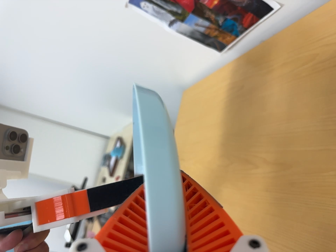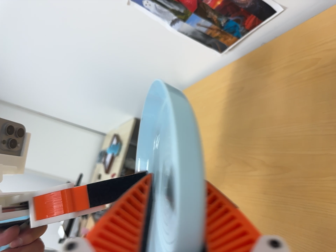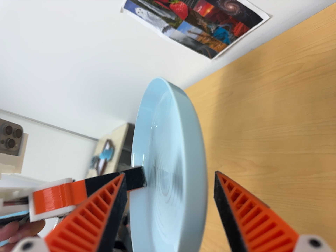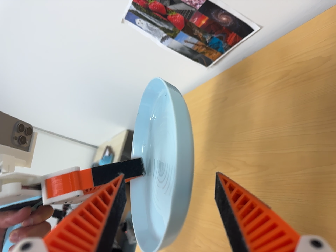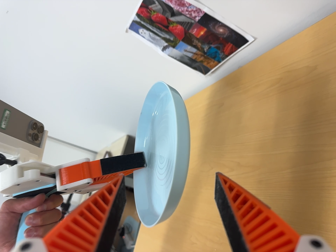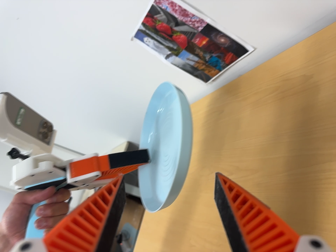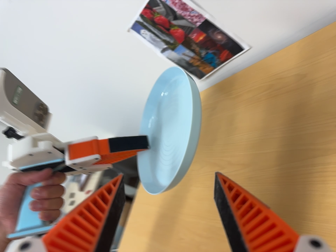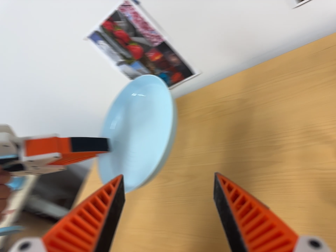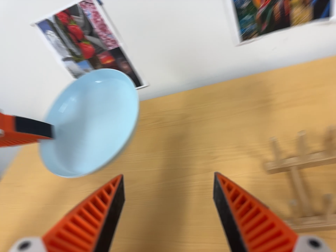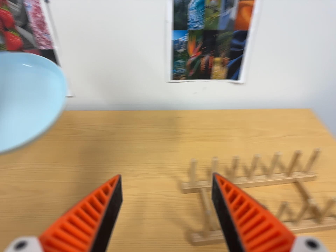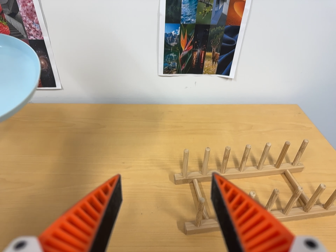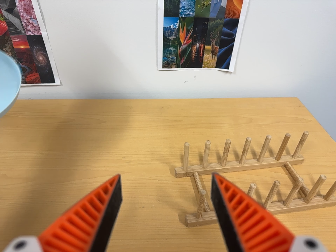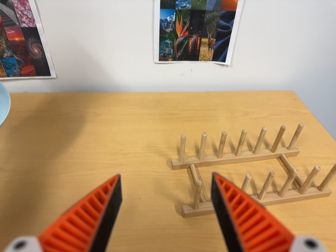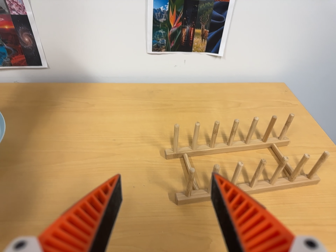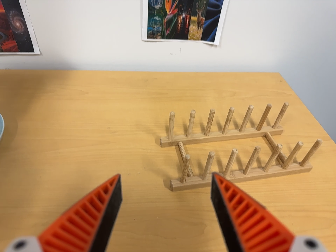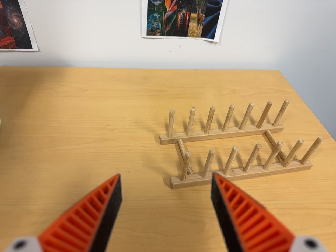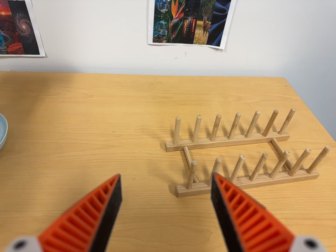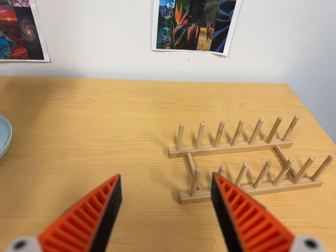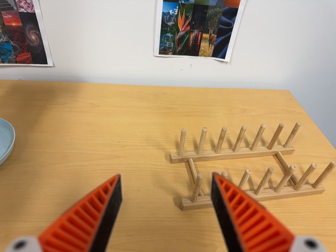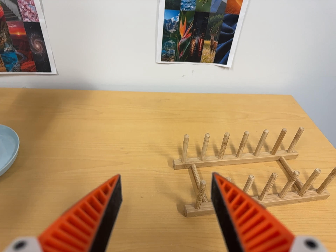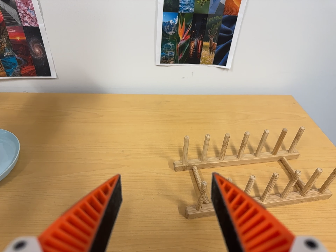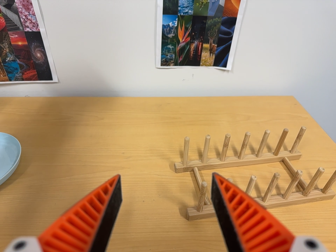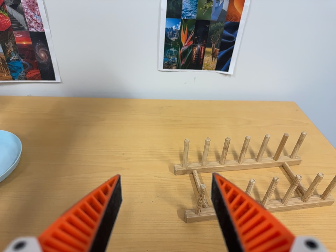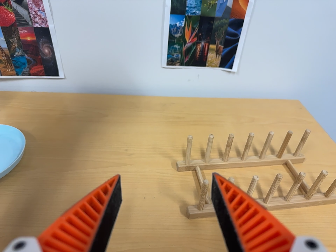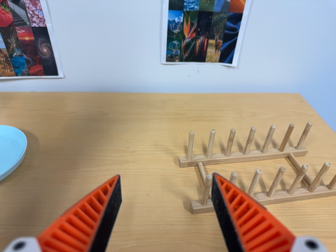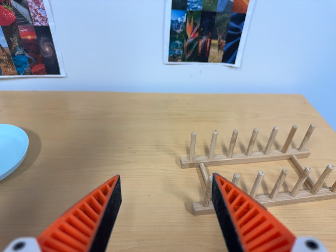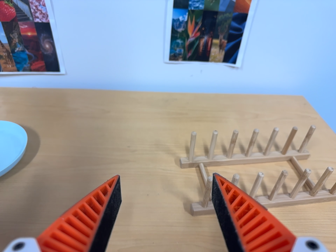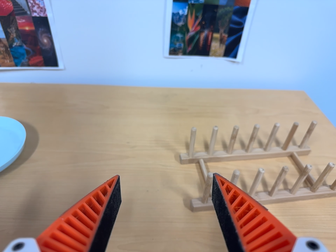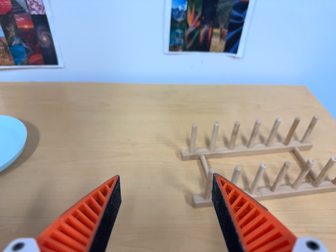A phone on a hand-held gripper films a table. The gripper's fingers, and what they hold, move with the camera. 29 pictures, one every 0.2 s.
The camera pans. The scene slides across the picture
to the left.
0.0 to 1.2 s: The camera travels backward and toward the bottom of its view, about 12 cm, so what stands in front gets smaller.
1.2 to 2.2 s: The camera pans to its right by about 60 degrees. It travels to its left and toward the bottom of its view, about 22 cm. Its aim tips toward the top of its view by about 20 degrees. It rolls about its line of sight by about 25 degrees, and the scene rotates clockwise.
2.2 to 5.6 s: The camera shifts only a little, or ends up much as it began.
The film runs backward here.
